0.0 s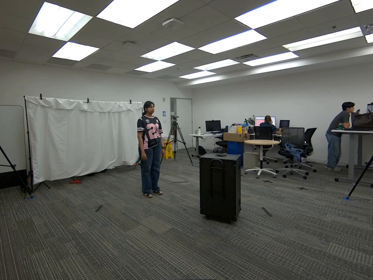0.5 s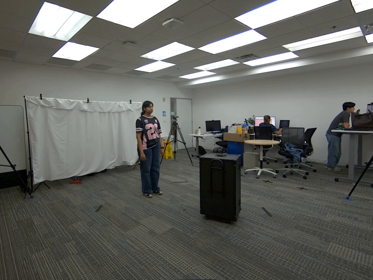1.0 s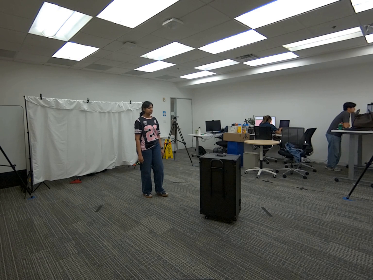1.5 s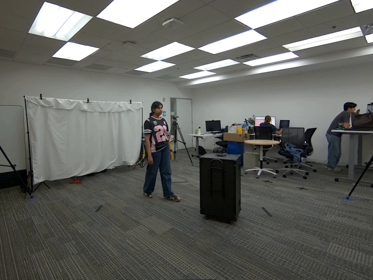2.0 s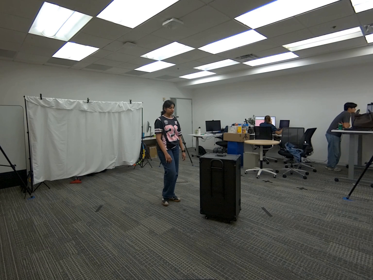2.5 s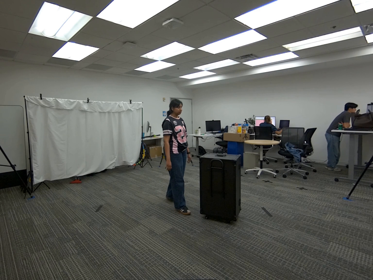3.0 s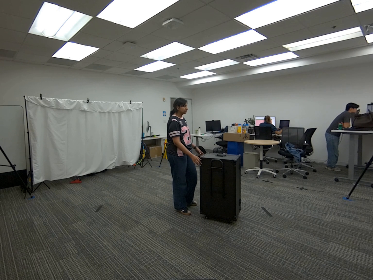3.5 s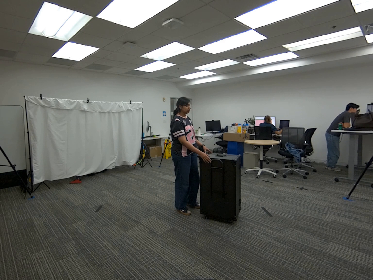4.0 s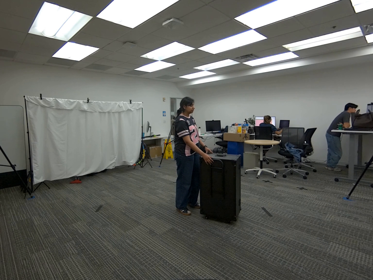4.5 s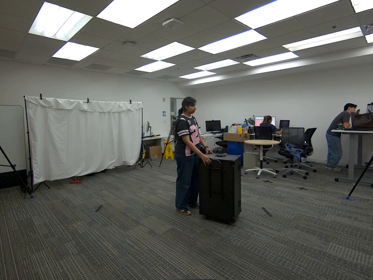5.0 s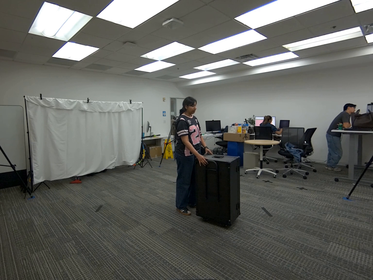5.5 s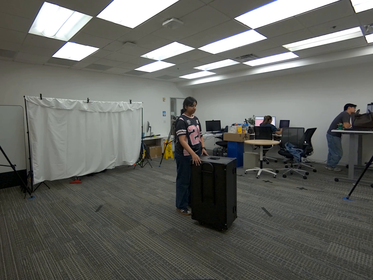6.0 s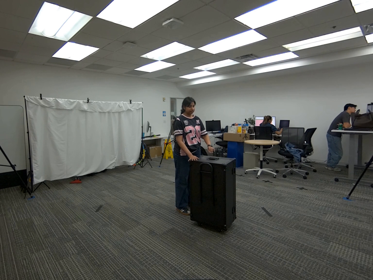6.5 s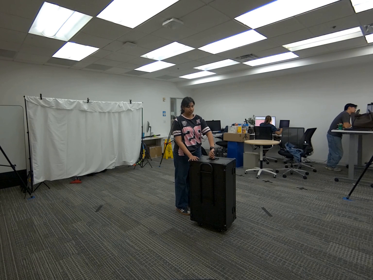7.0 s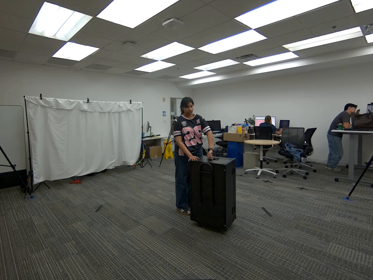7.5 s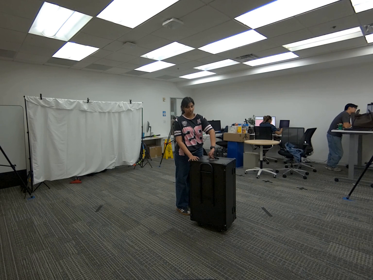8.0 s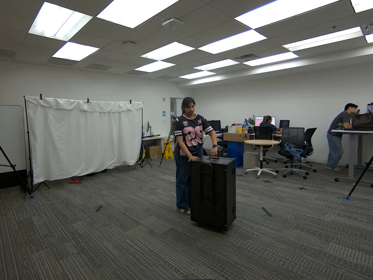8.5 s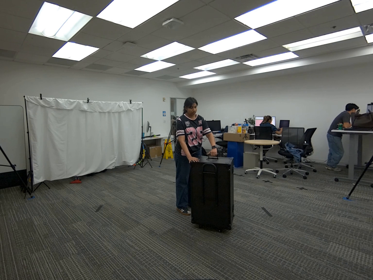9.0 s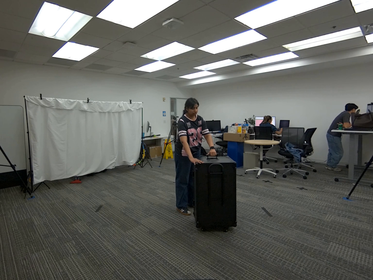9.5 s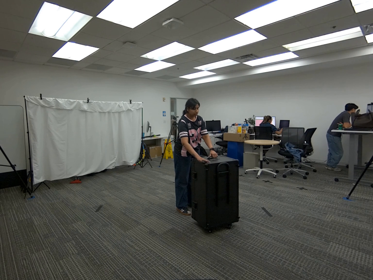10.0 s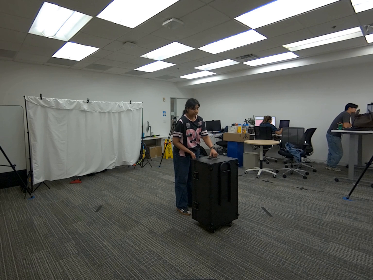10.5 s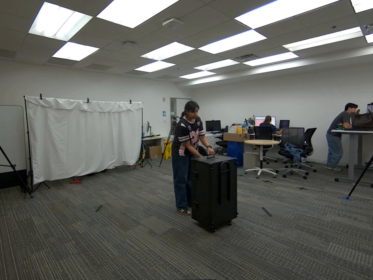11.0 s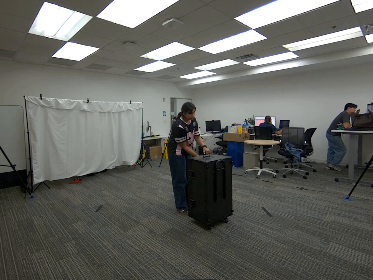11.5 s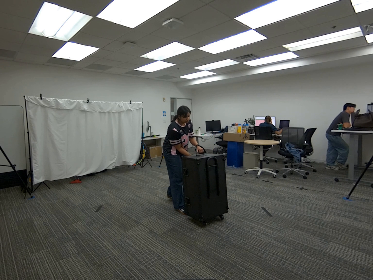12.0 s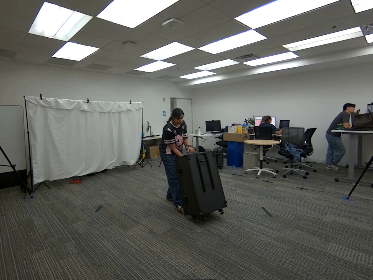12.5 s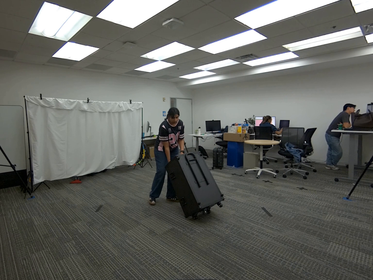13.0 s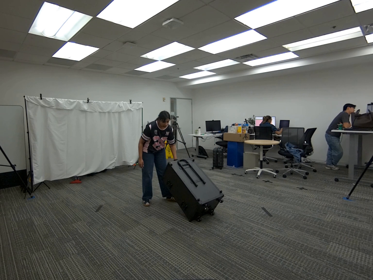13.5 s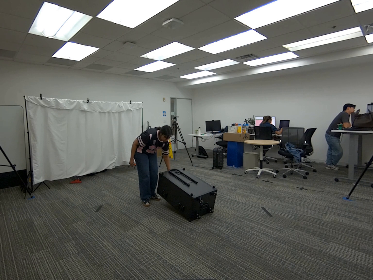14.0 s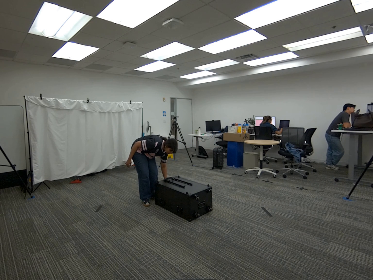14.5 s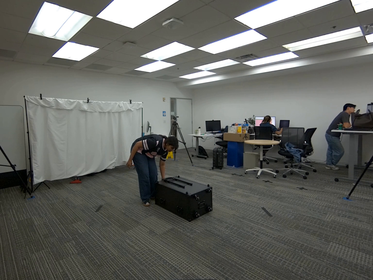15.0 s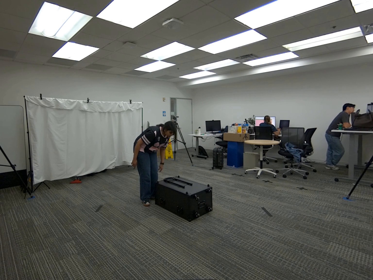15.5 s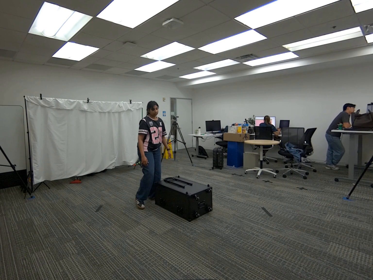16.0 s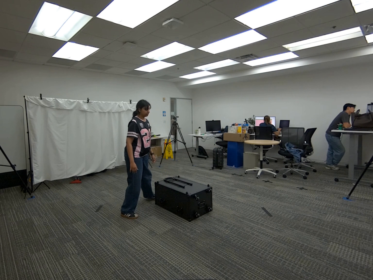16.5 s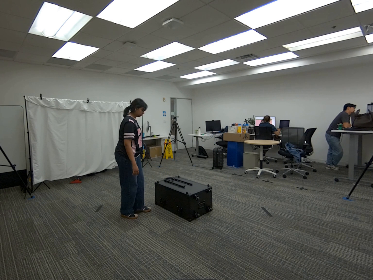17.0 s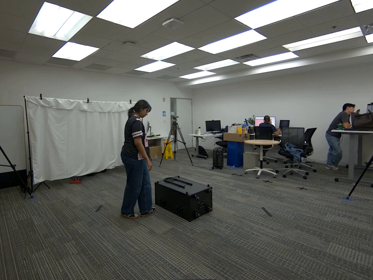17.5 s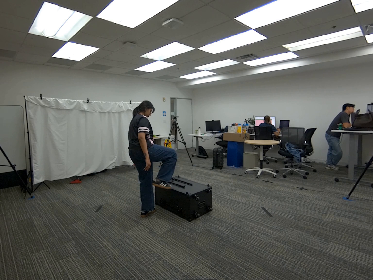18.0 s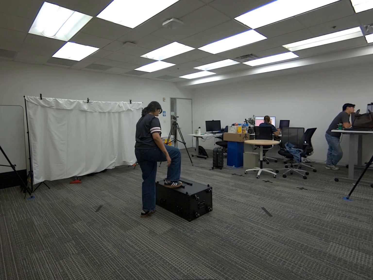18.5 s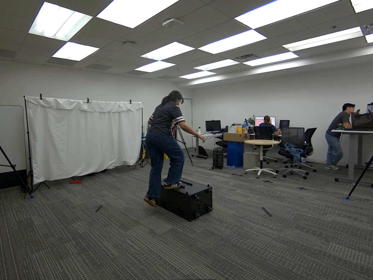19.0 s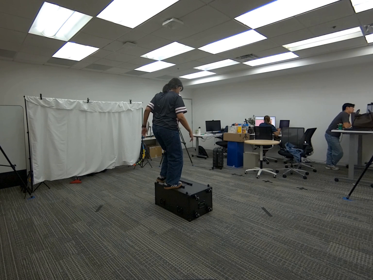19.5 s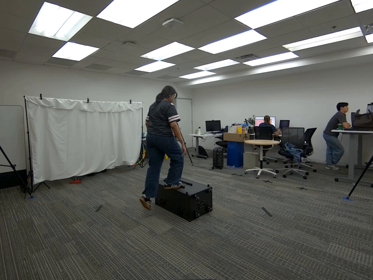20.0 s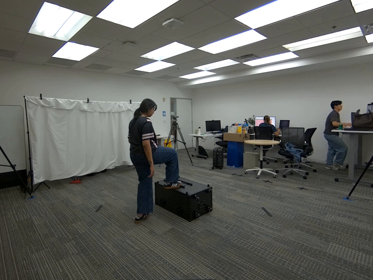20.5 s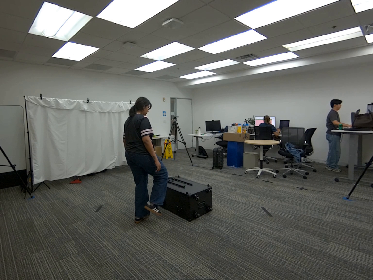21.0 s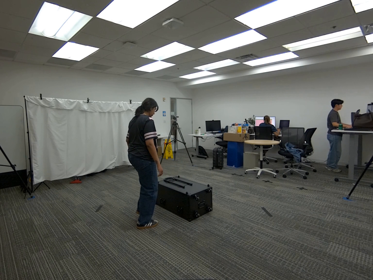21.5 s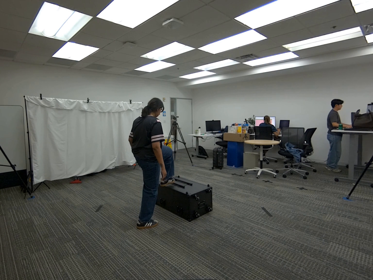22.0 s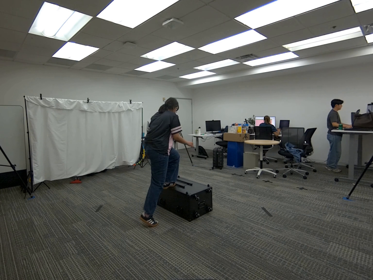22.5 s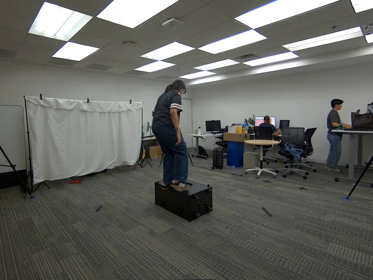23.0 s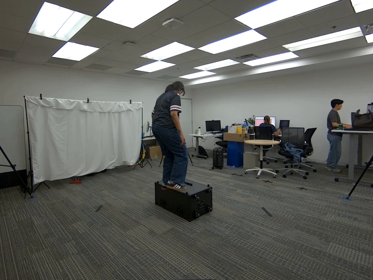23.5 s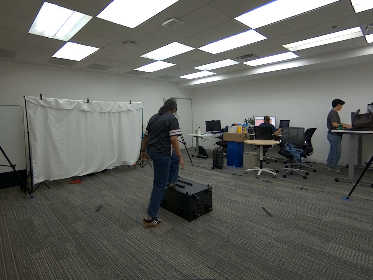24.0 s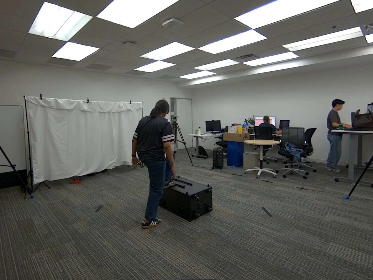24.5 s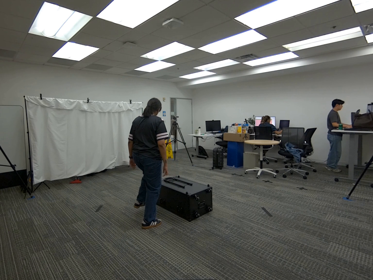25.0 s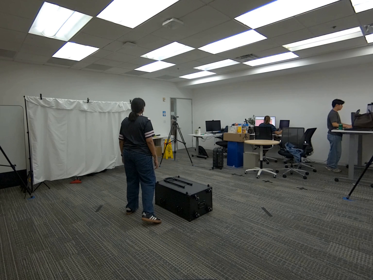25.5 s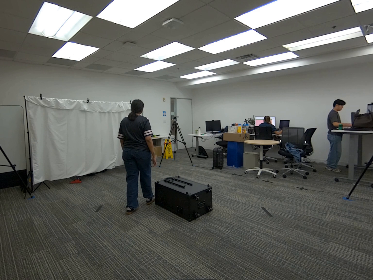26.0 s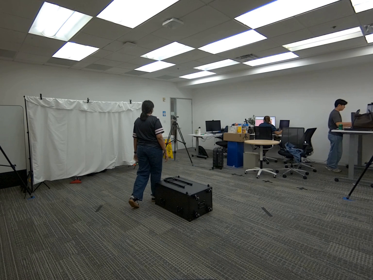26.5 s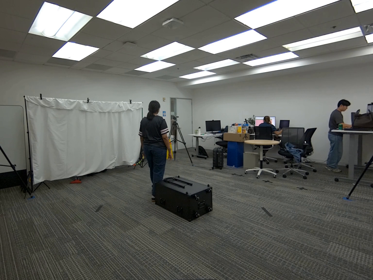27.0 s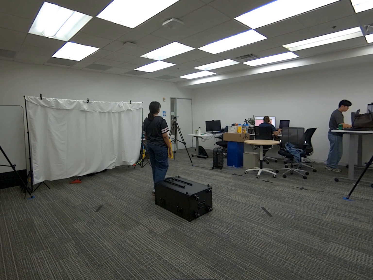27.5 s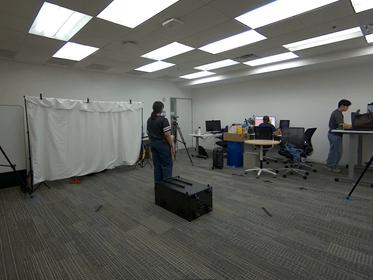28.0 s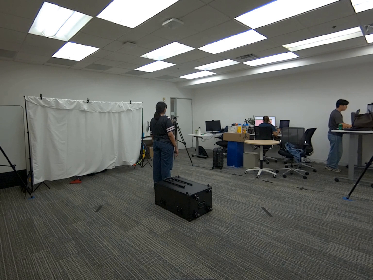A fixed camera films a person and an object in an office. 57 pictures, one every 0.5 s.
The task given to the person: Walk over to the G1 Box and place the box on its side and proceed to step up the box and then step down.
